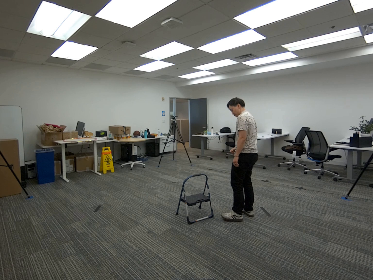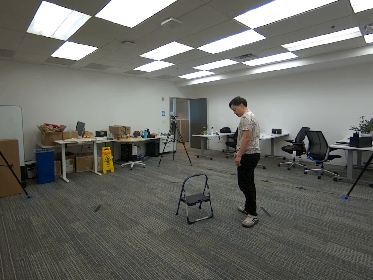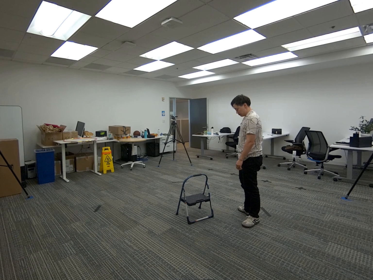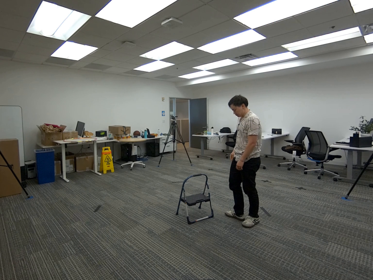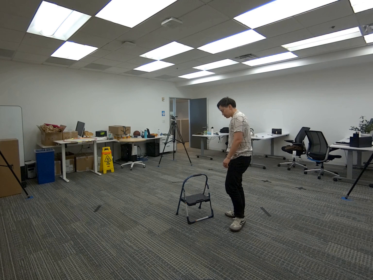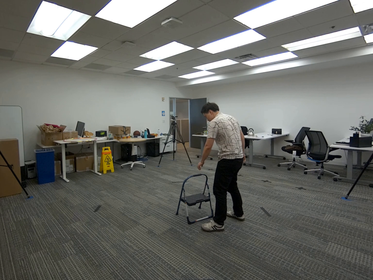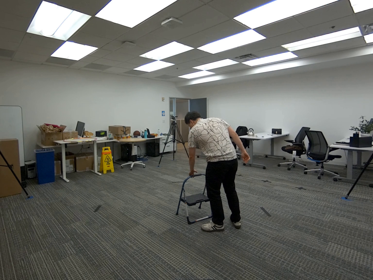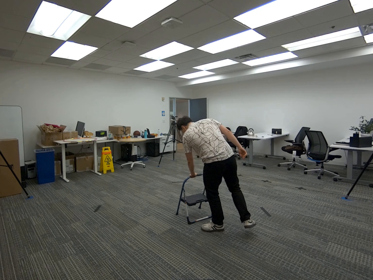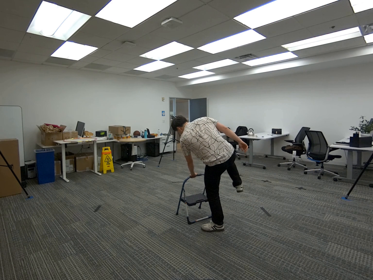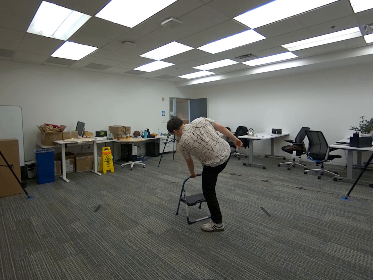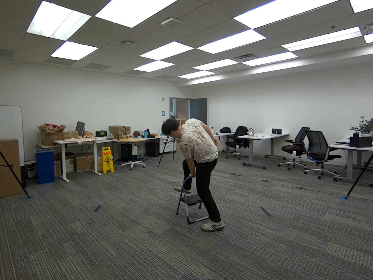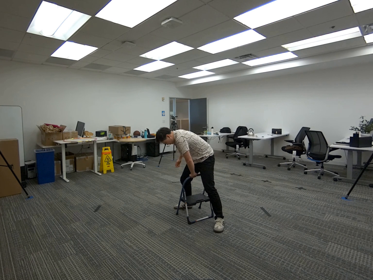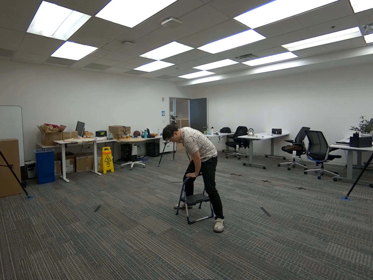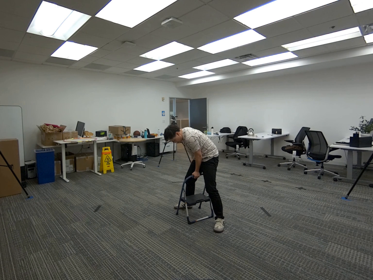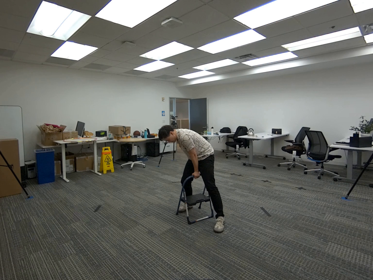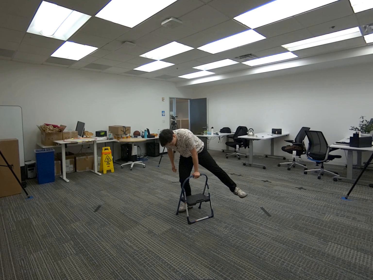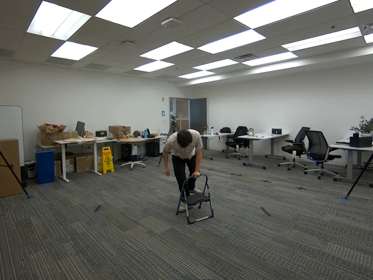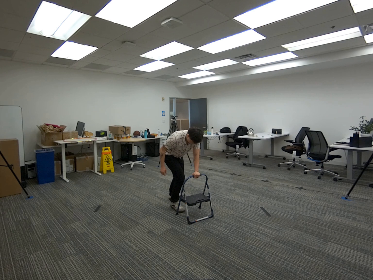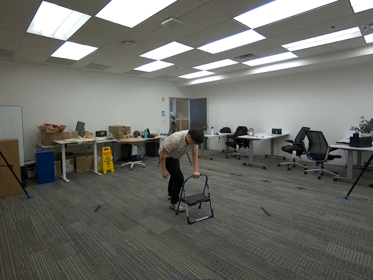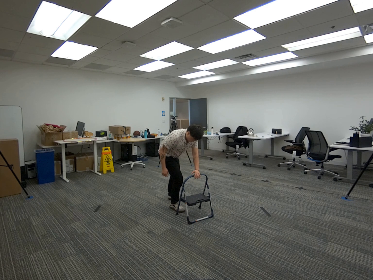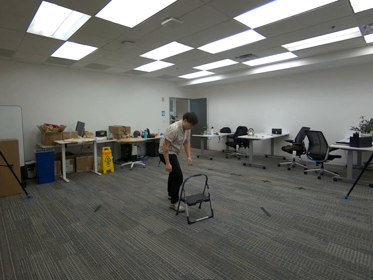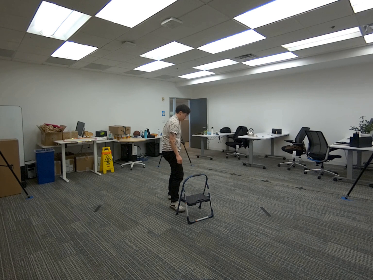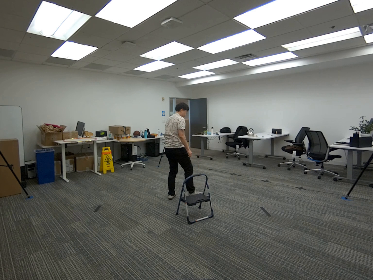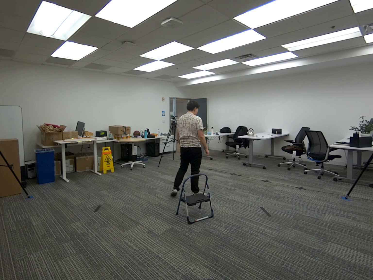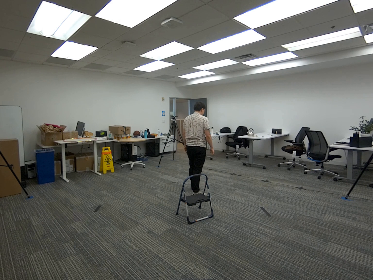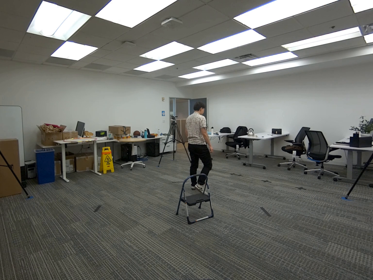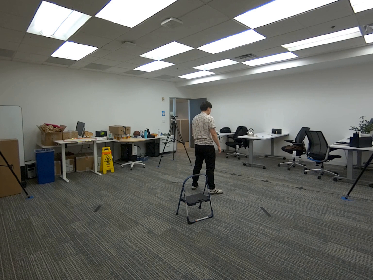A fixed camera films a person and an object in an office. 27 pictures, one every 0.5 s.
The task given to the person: Walk over to the step ladder and step over the step ladder using one hand to hold the handle of the ladder.
